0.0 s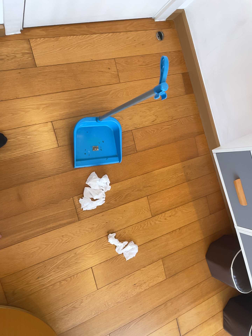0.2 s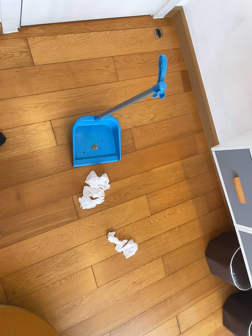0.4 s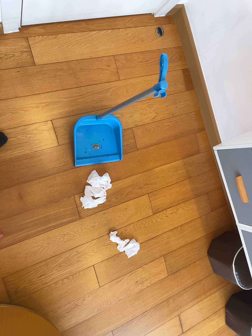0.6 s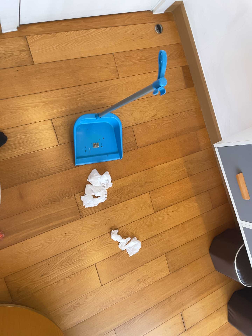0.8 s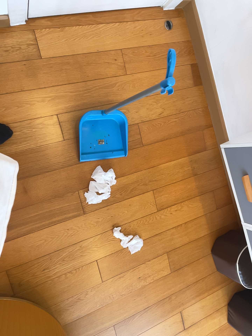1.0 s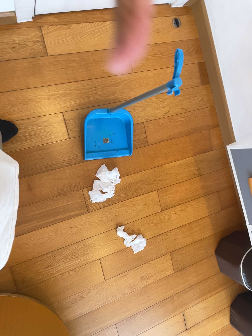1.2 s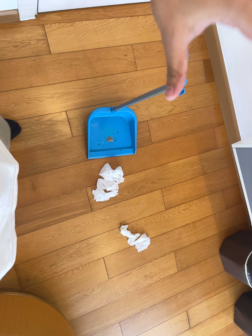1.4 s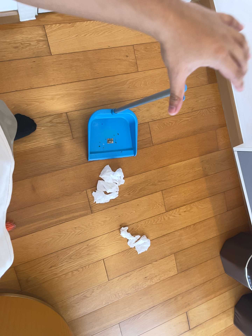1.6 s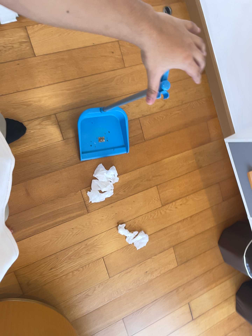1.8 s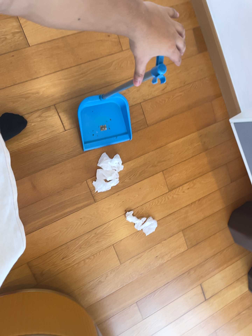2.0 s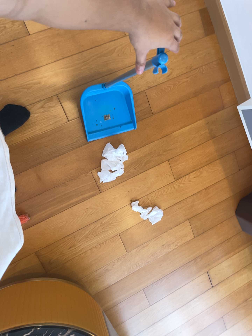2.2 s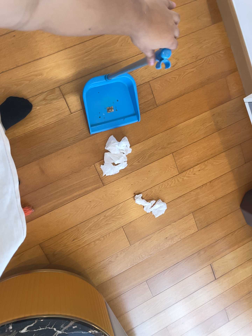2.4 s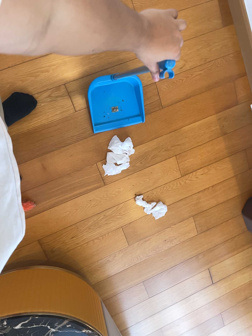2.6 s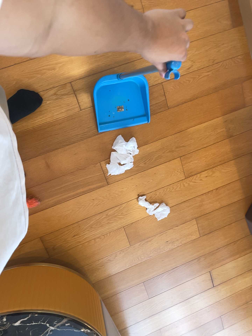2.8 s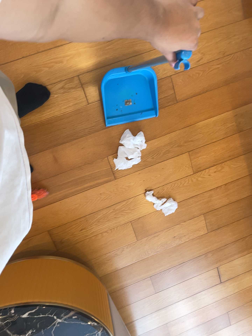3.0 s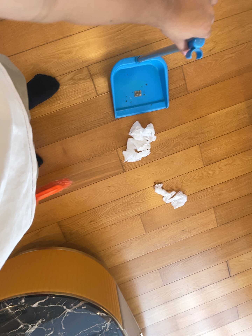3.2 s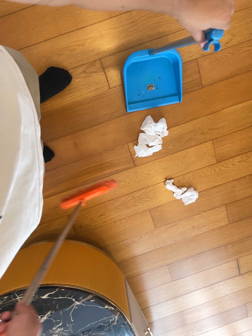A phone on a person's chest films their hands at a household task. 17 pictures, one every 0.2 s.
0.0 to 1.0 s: The camera shifts only a little, or ends up much as it began.
1.0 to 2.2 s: The camera travels toward the top of its view, to its right and forward, about 14 cm. Its aim tips toward the bottom of its view by about 10 degrees.
2.2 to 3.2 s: The camera shifts only a little, or ends up much as it began.
The film runs forward here.
